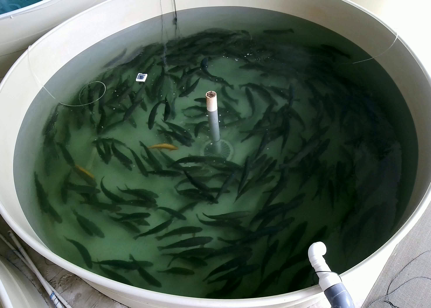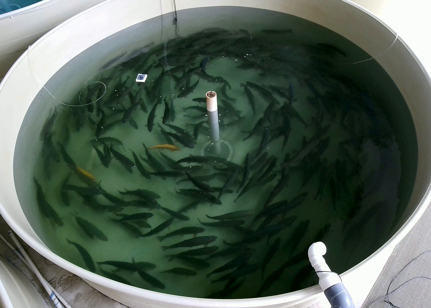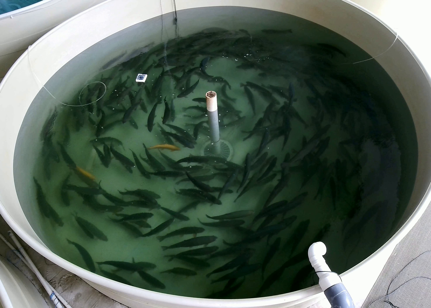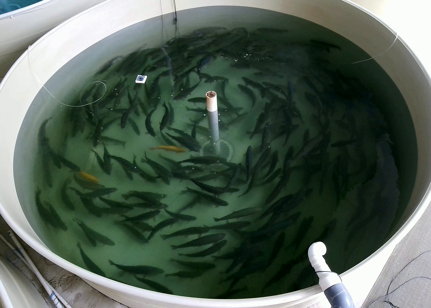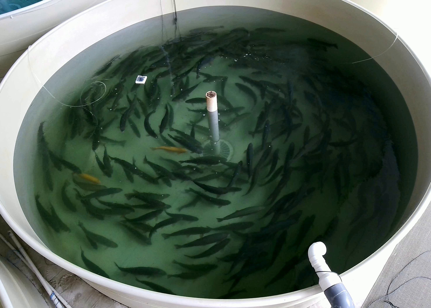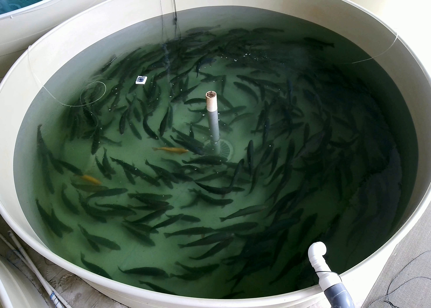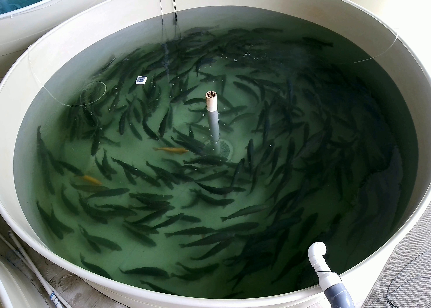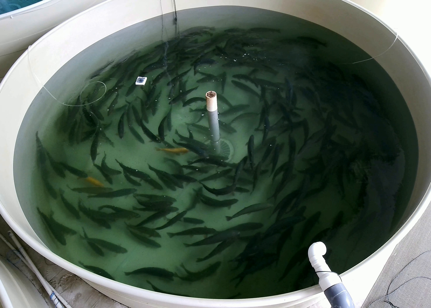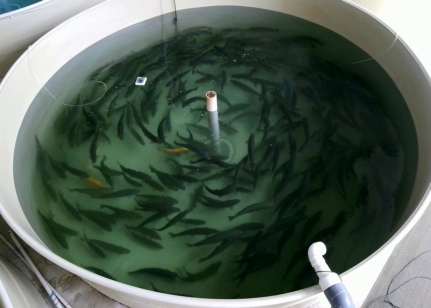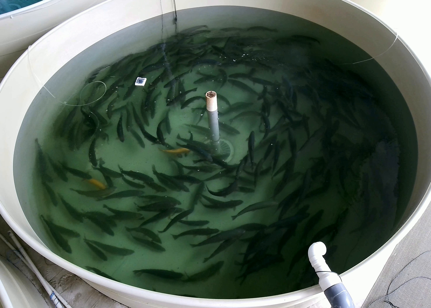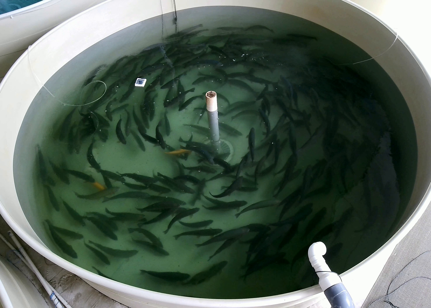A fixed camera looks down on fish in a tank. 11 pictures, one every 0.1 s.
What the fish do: Normal cruising.
